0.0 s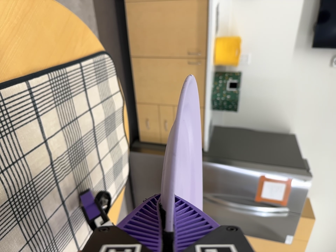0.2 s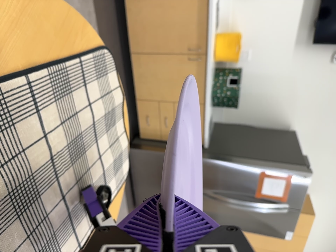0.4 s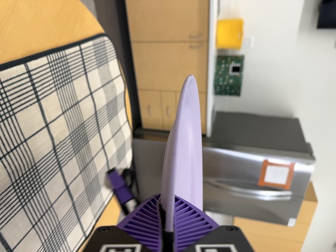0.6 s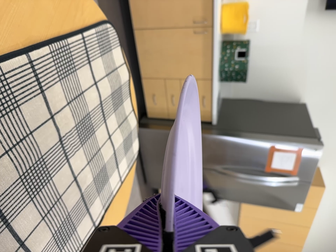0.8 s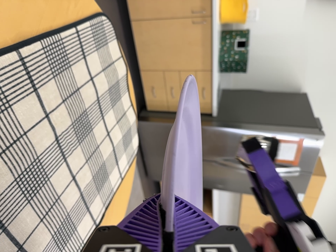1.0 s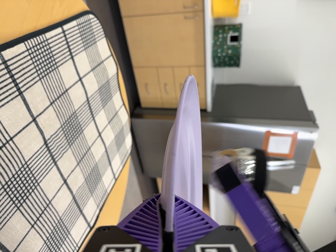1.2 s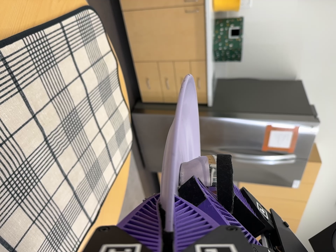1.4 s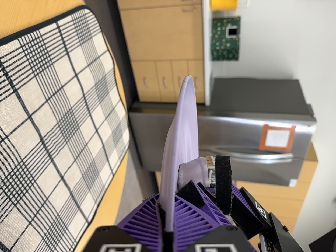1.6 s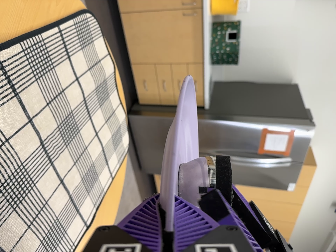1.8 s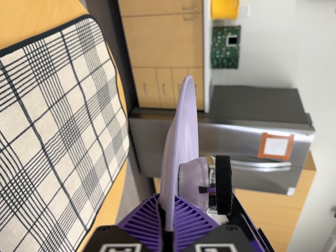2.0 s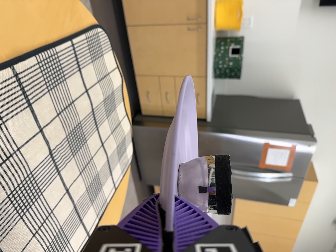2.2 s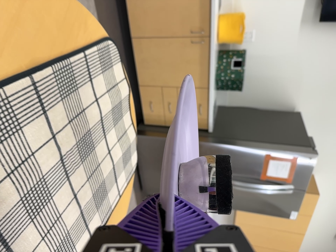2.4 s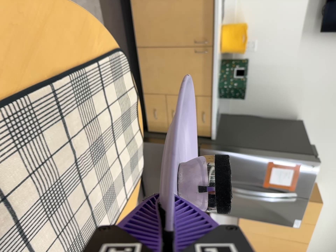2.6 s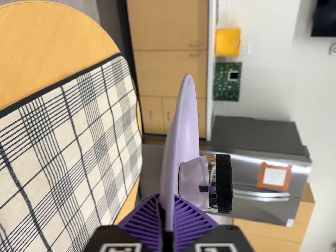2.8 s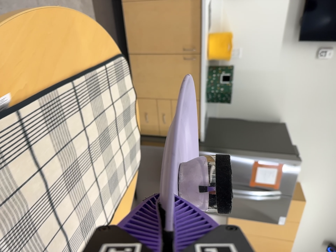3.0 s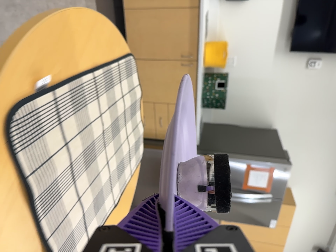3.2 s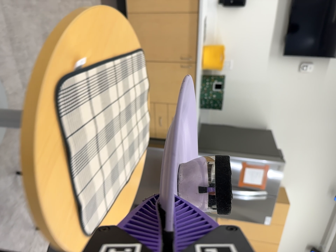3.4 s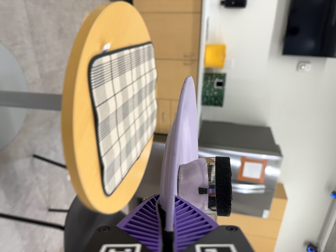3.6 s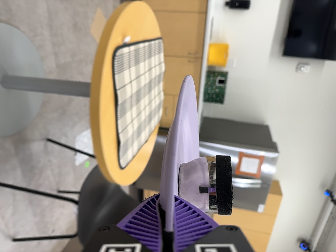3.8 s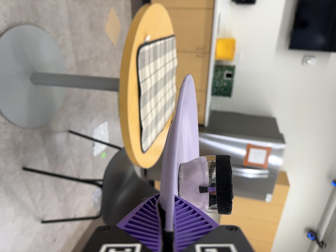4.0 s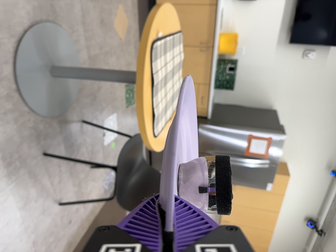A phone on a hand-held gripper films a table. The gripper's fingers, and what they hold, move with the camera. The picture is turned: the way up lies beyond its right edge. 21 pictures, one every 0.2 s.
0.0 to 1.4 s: The camera travels forward, about 5 cm, so what stands in front looms larger. Its aim tips toward the bottom of its view by about 10 degrees, and the scene shifts upward.
1.4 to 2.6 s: The camera travels backward and to its left, about 12 cm, so what stands in front gets smaller. Its aim tips toward the top of its view by about 10 degrees, and the scene shifts downward.
2.6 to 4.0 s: The camera travels backward and toward the bottom of its view, about 90 cm, so what stands in front gets smaller.
The film runs backward here.
